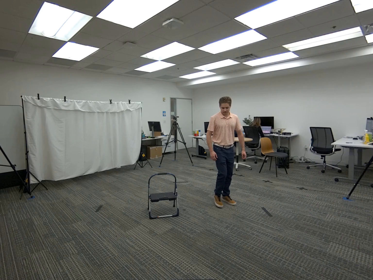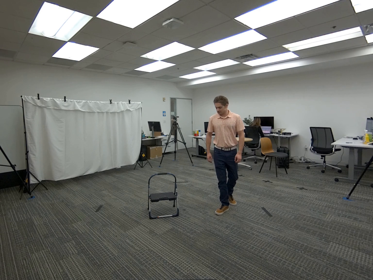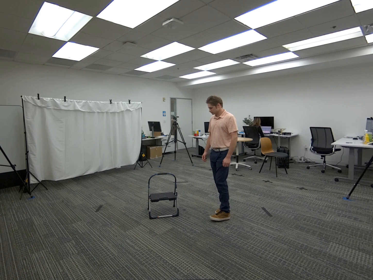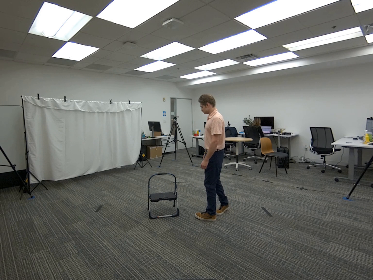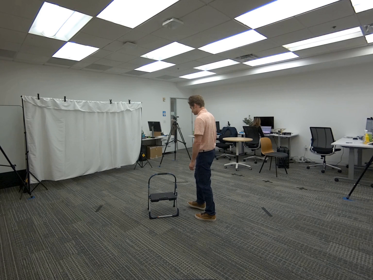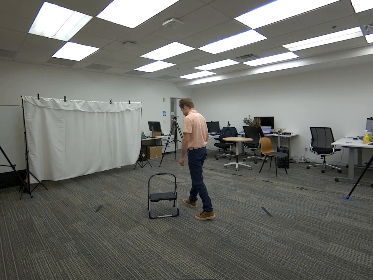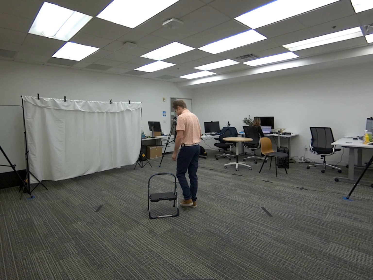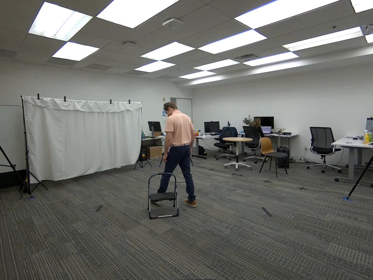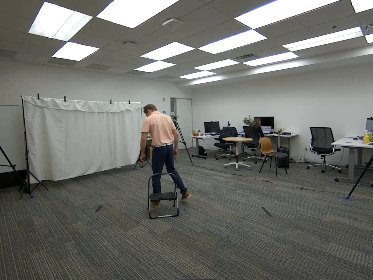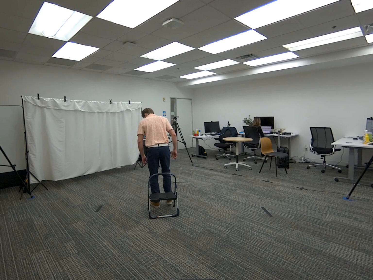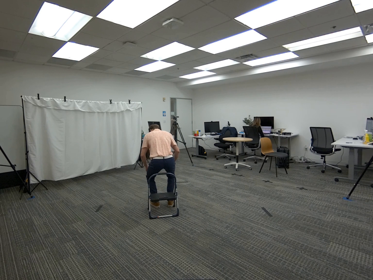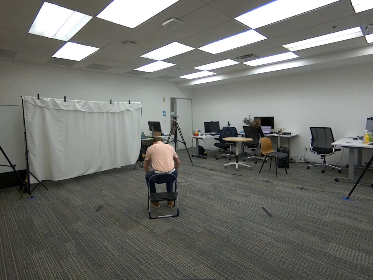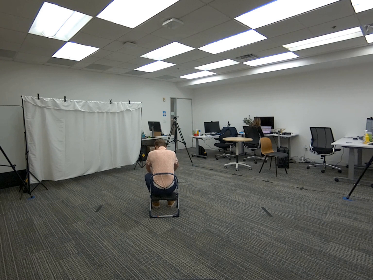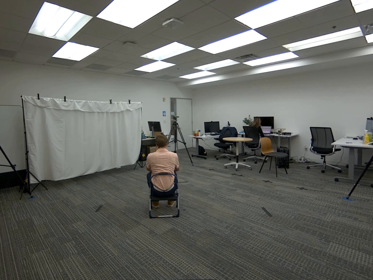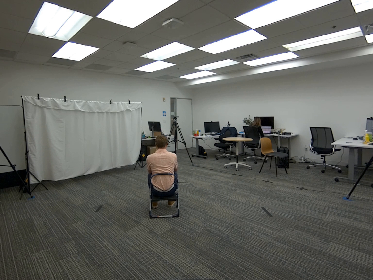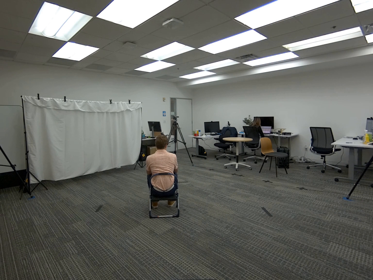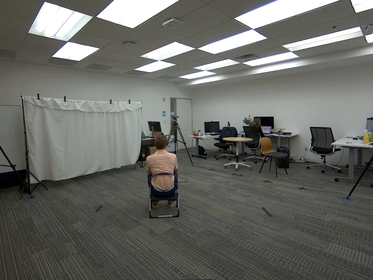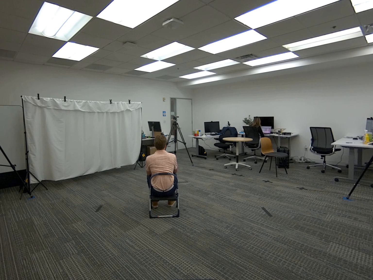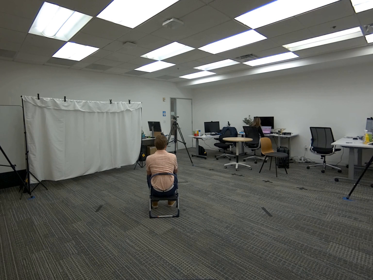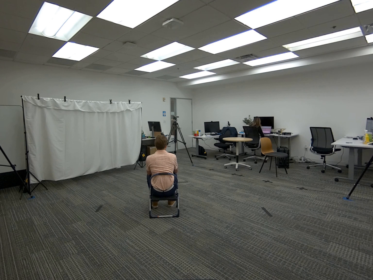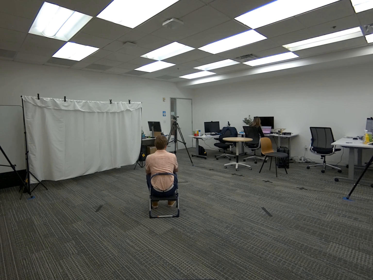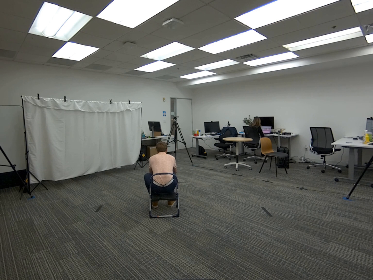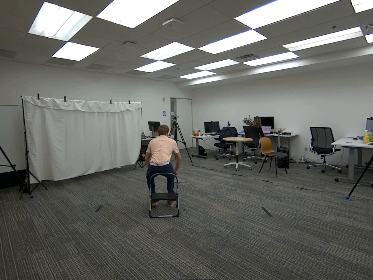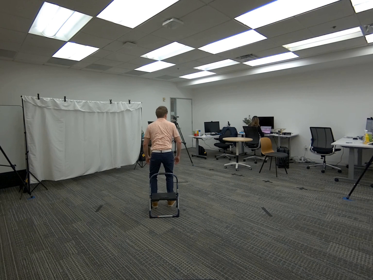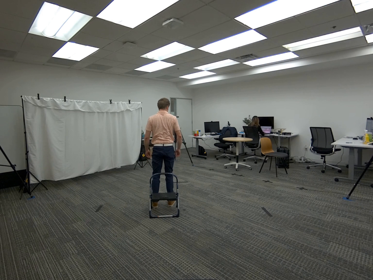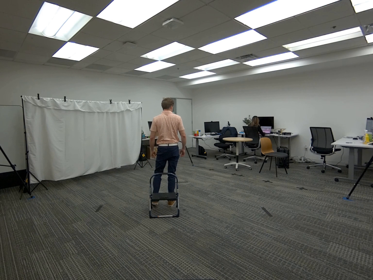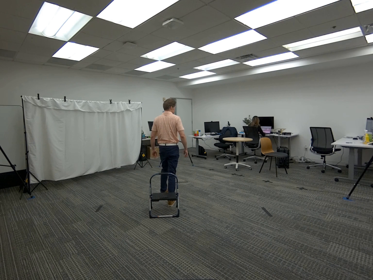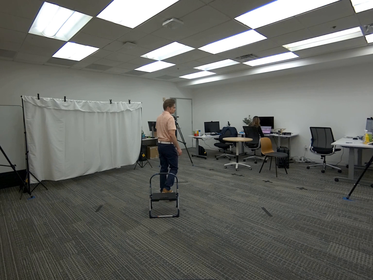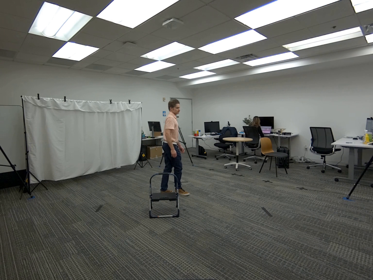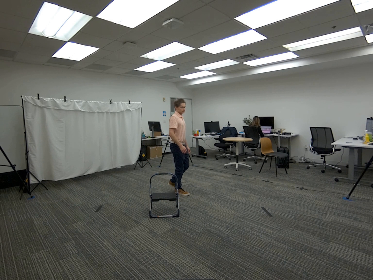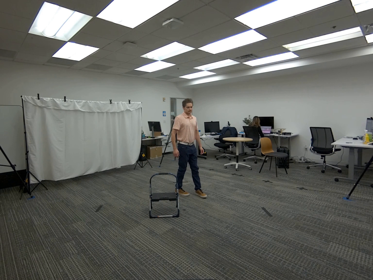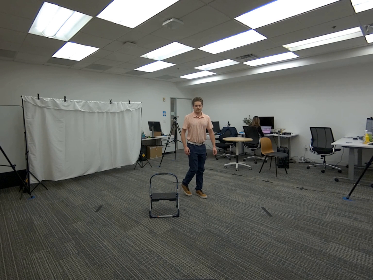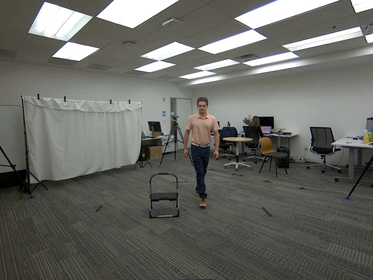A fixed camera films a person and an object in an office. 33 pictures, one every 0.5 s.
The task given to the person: Walk over to the step ladder and sit on the step ladder. Stand up when complete.
